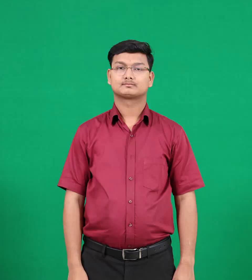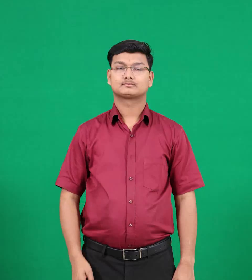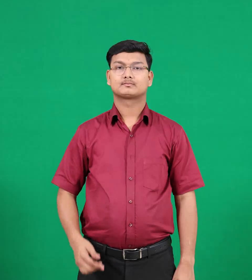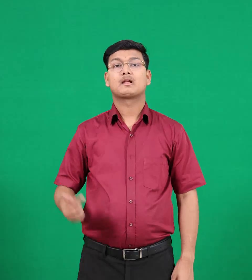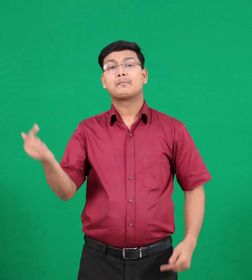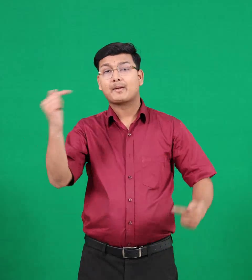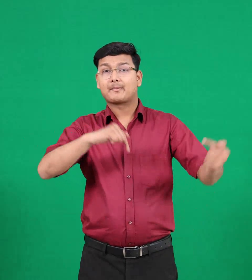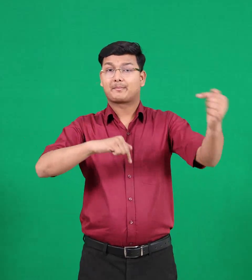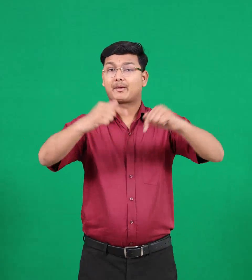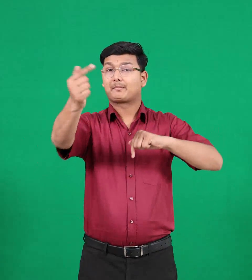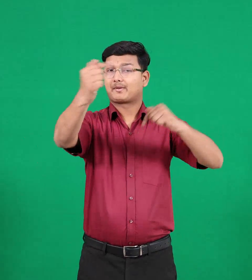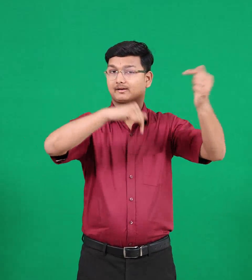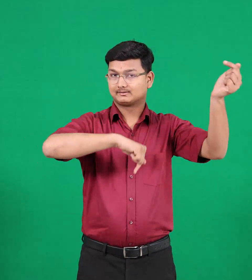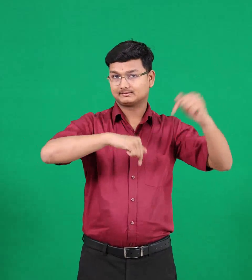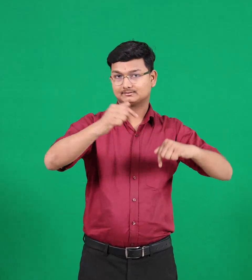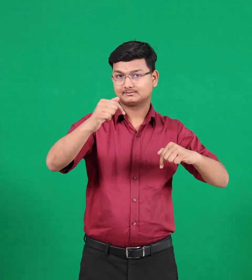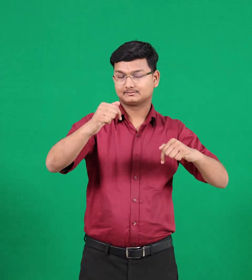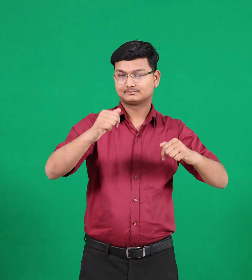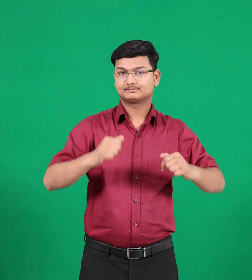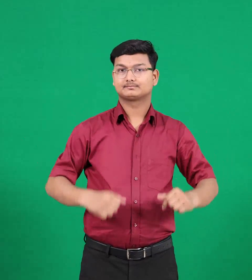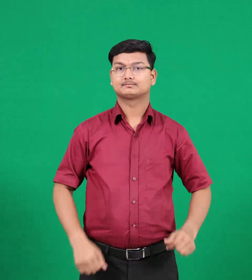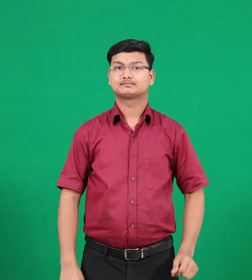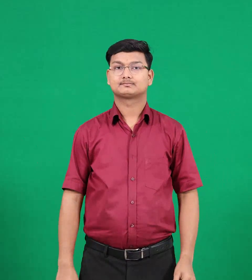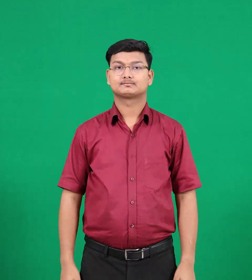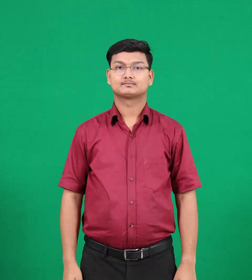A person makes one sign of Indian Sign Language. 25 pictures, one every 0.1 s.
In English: comes
